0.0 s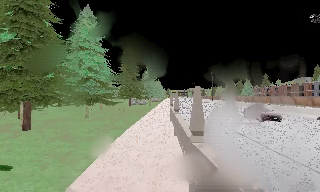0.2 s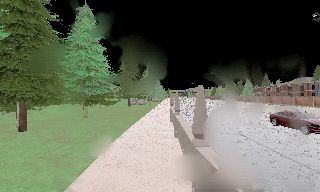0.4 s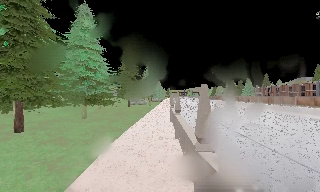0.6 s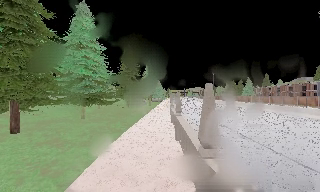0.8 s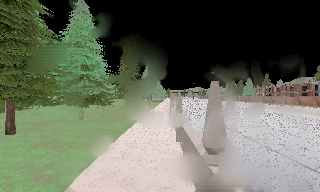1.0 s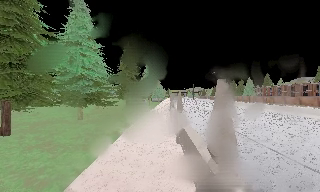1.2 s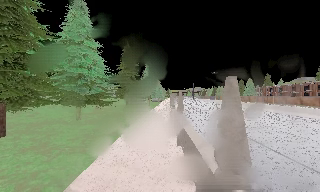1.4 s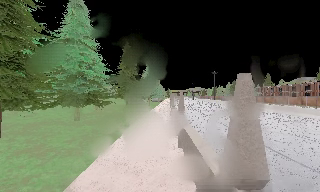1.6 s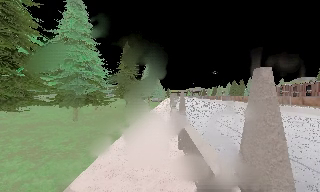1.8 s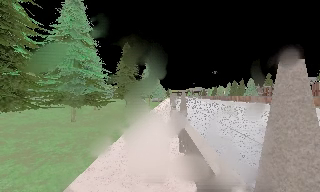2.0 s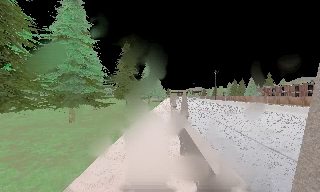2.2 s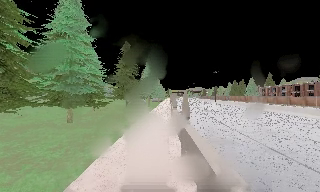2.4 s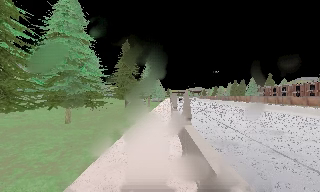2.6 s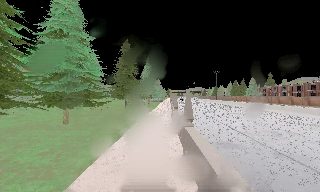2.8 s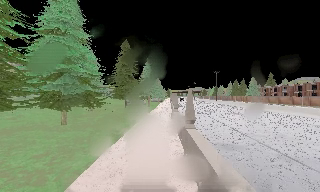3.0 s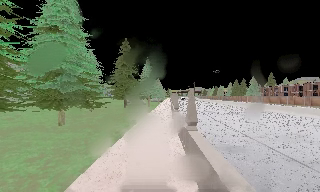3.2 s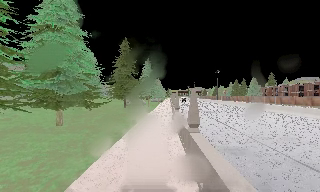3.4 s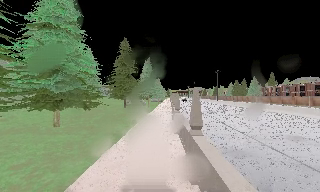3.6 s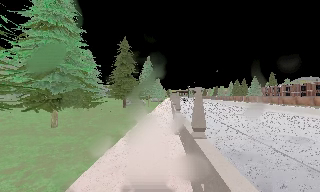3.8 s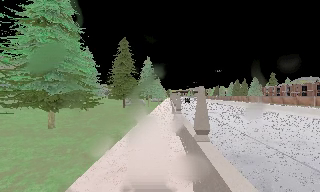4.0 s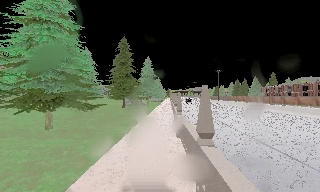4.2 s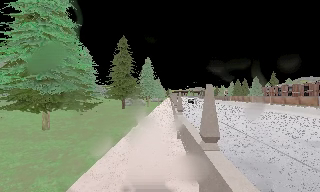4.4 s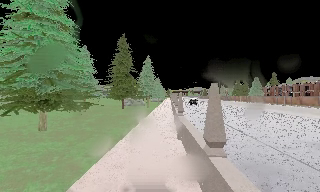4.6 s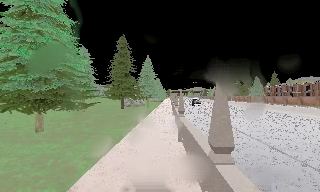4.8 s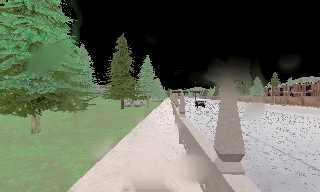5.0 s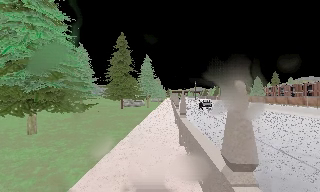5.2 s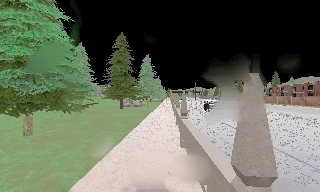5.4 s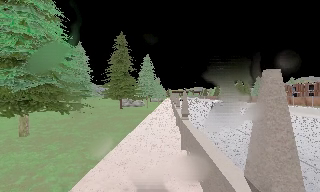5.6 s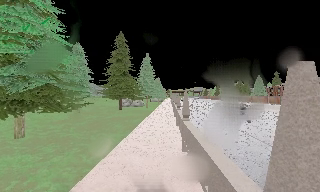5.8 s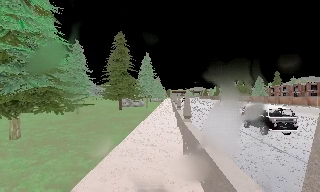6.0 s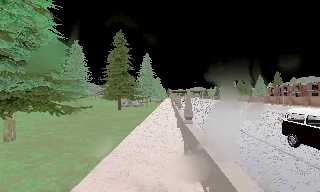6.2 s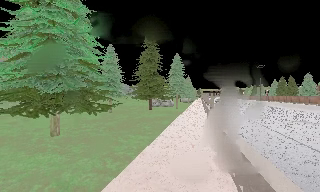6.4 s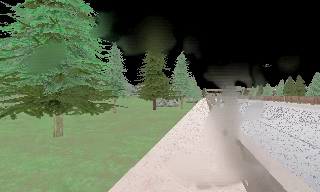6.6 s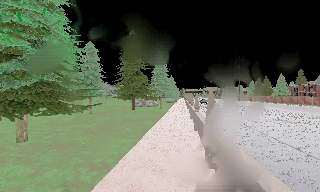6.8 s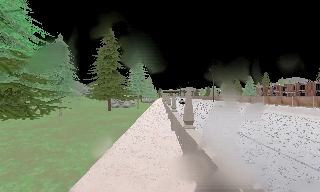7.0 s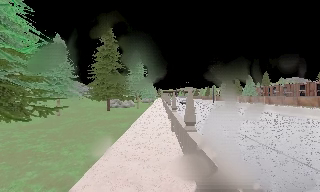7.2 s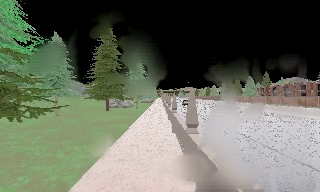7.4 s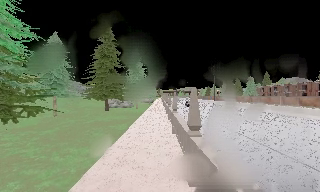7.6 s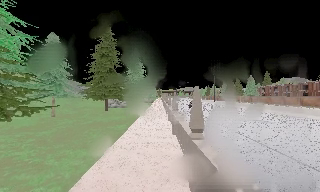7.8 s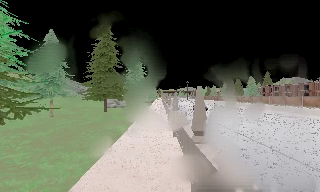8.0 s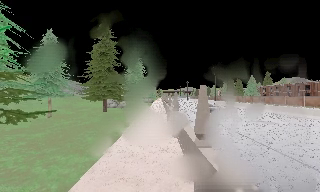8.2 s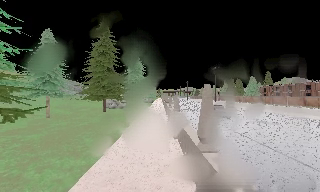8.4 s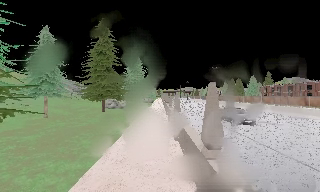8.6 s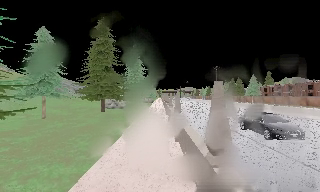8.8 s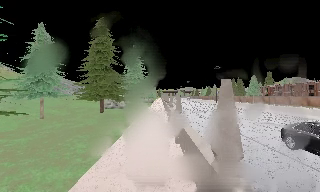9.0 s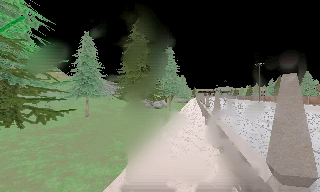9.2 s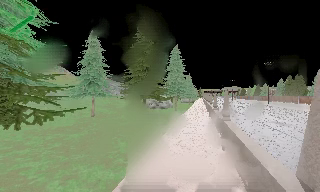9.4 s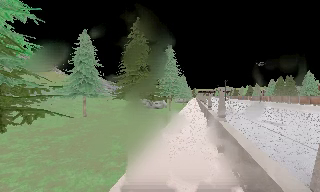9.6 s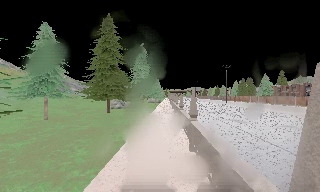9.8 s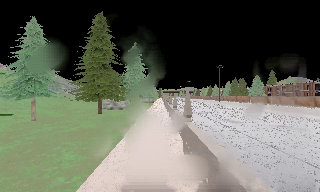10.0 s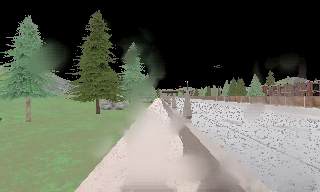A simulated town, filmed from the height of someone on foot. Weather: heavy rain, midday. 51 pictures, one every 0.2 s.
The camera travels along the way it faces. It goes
forward.
0.0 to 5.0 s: The camera travels forward, about 8 m, so what stands in front looms larger.
5.0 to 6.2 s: The scene slides to the right, as the camera pans about 10 degrees to its left. It travels forward, about 2 m, so what stands in front looms larger.
6.2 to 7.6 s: The scene slides to the left, as the camera pans about 15 degrees to its right. It travels forward, about 2 m, so what stands in front looms larger.
7.6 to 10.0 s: The camera travels forward, about 4 m, so what stands in front looms larger.
The film runs forward here.
